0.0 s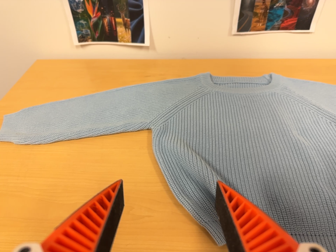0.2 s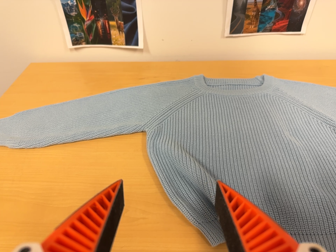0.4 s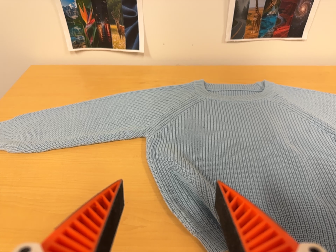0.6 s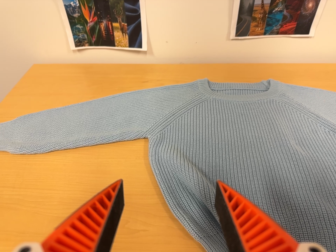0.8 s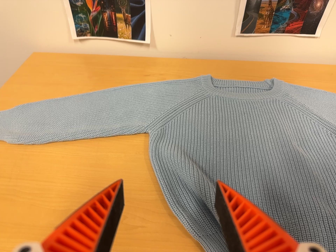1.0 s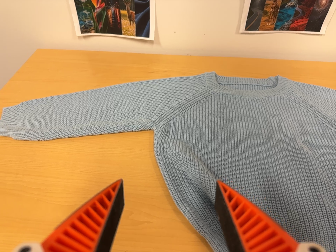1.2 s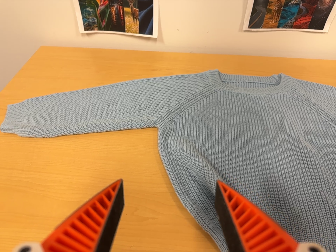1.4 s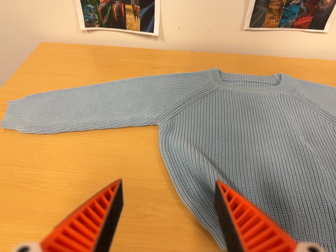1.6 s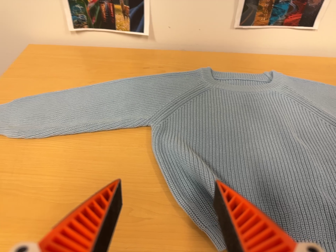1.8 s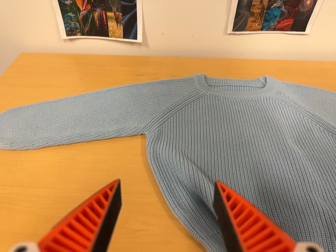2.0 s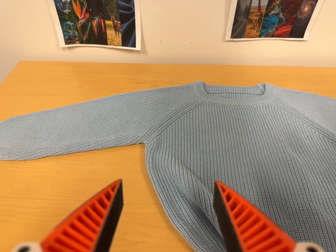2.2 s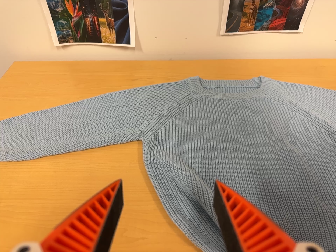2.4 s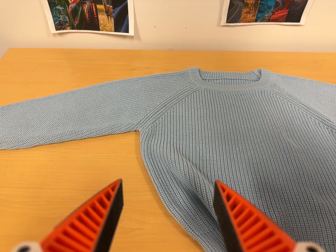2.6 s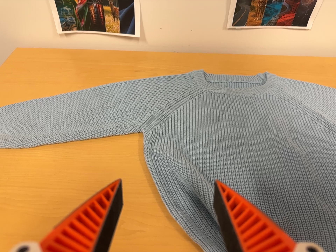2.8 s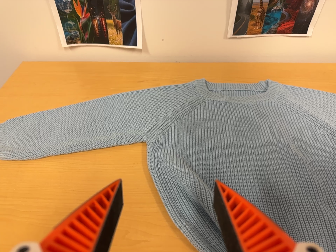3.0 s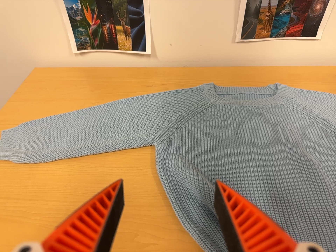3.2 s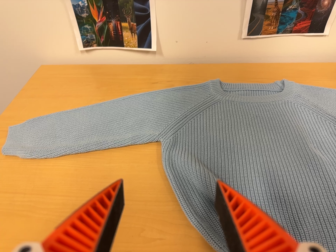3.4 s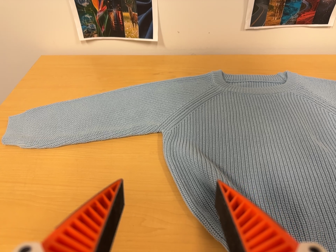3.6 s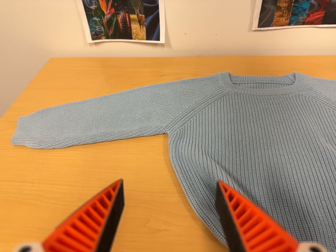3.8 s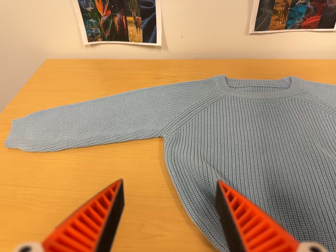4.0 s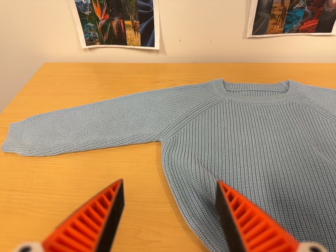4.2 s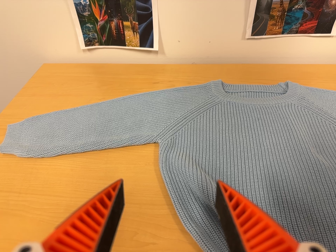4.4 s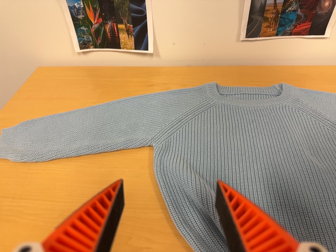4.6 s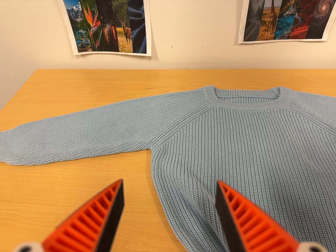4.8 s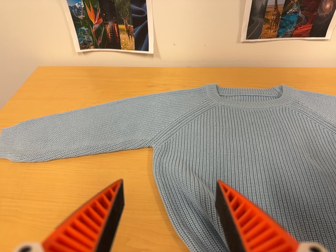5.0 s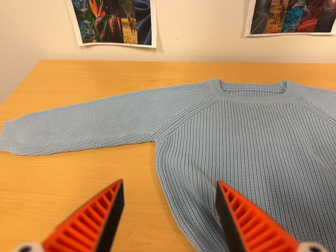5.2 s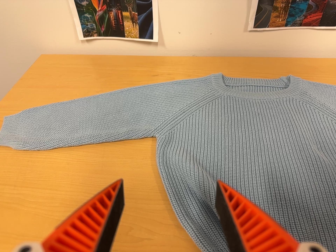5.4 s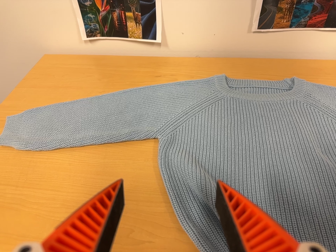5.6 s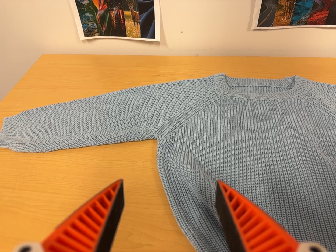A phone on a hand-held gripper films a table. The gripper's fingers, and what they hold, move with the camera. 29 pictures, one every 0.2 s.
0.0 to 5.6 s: The camera travels toward the top of its view and forward, about 7 cm.
The film runs forward here.
